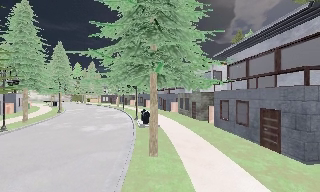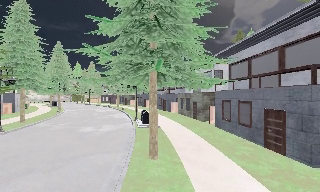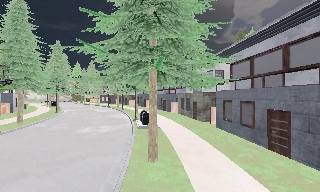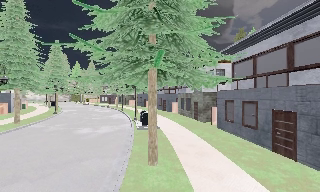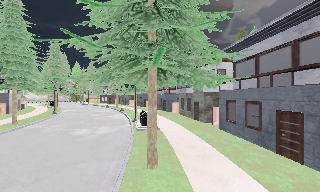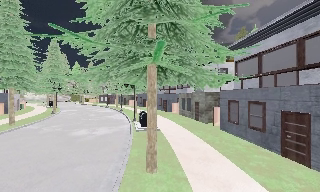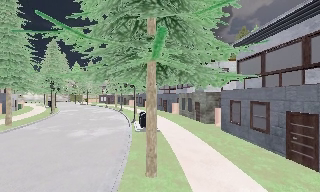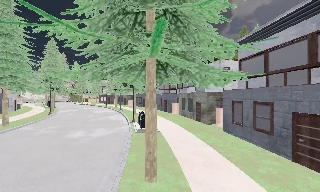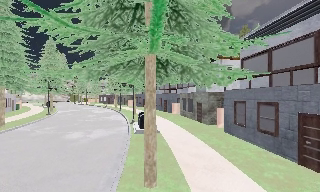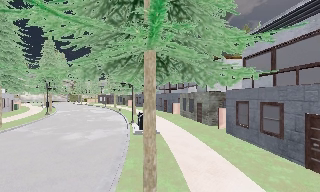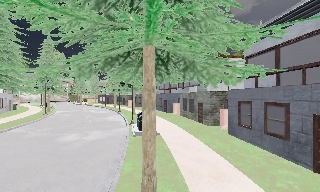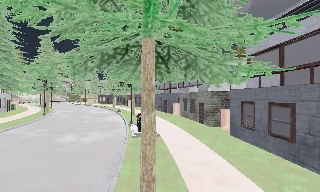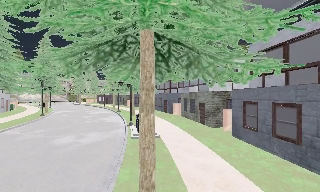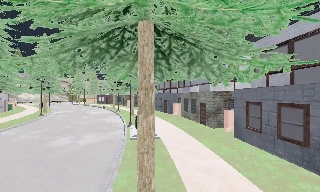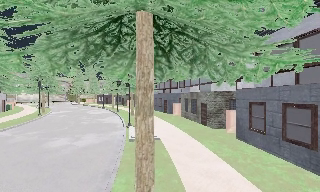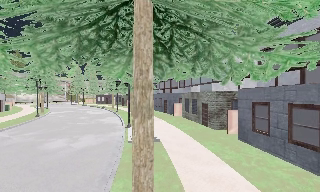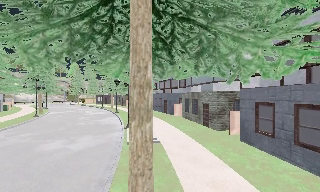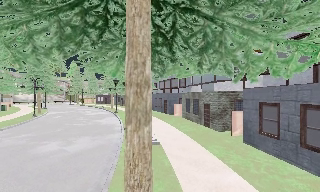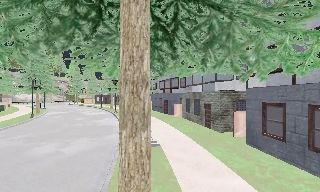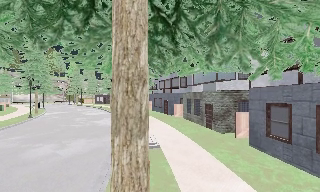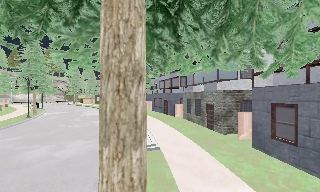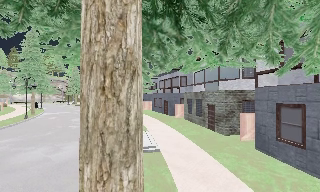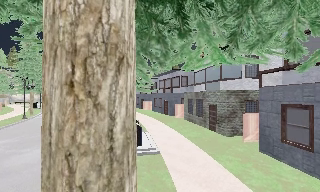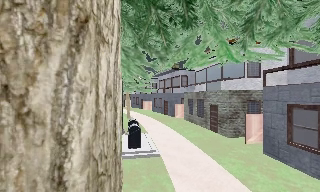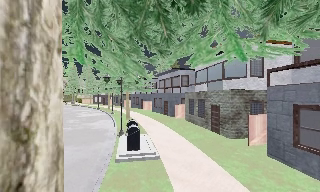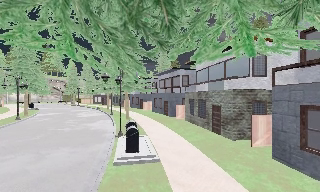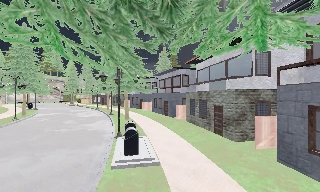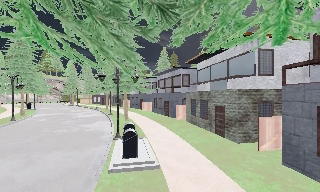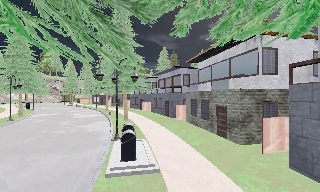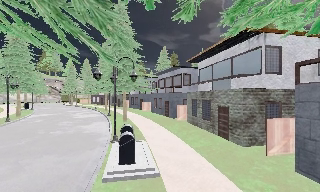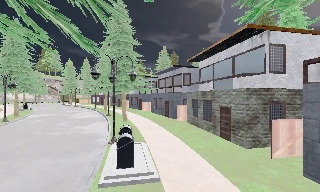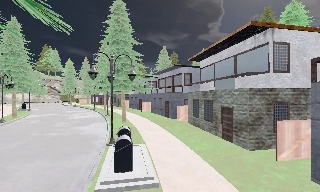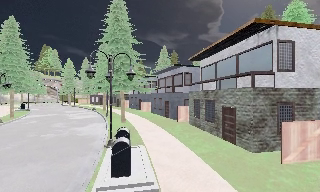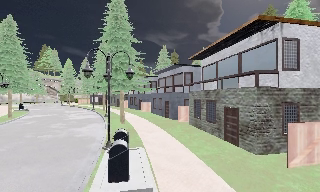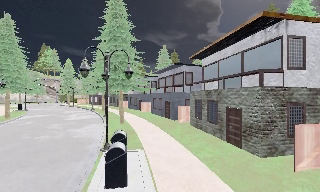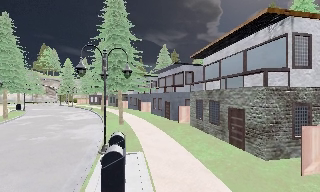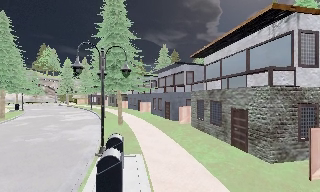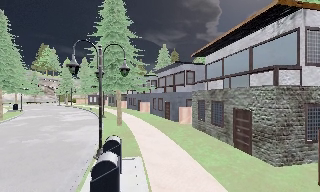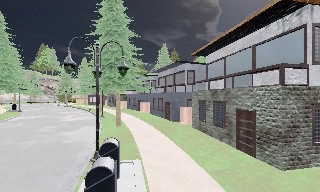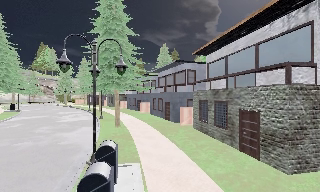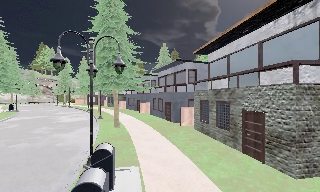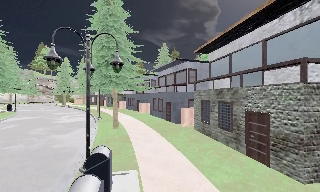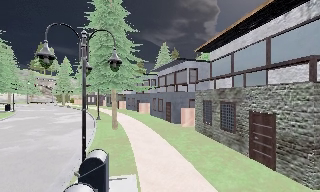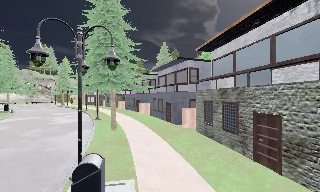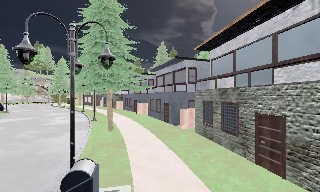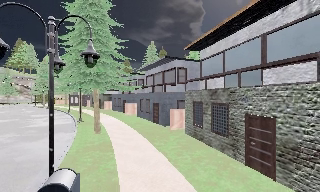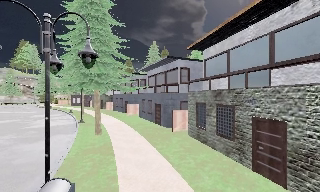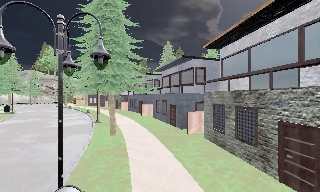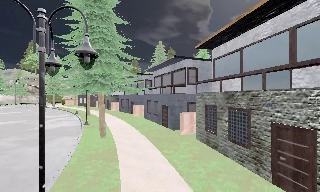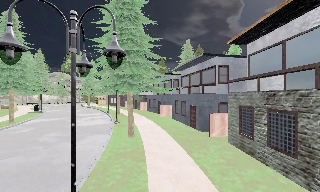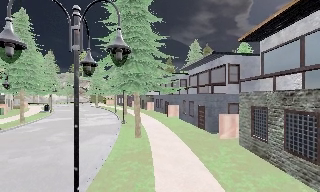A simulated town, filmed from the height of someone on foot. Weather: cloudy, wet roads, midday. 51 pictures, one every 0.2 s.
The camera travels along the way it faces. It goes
forward.
0.0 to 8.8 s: The camera travels forward, about 12 m, so what stands in front looms larger.
8.8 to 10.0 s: The scene slides to the right, as the camera pans about 10 degrees to its left. It travels forward, about 1.5 m, so what stands in front looms larger.
The film runs forward here.
